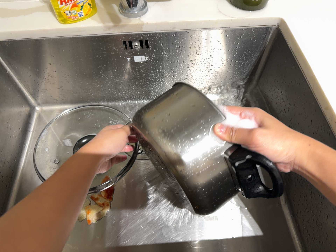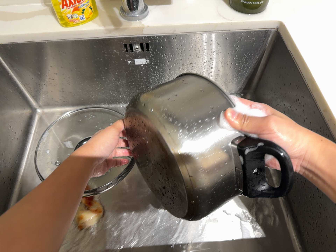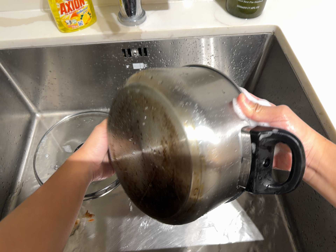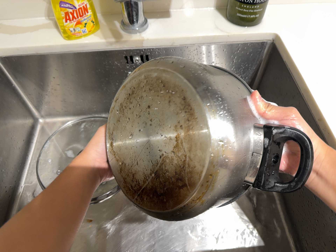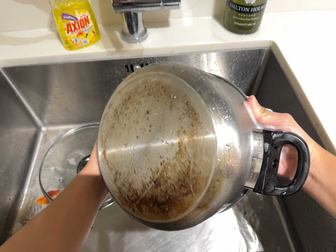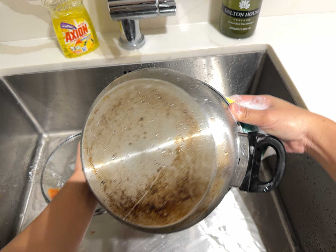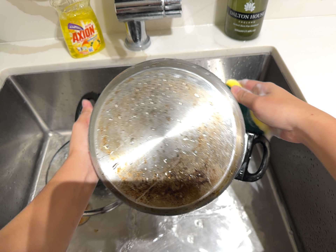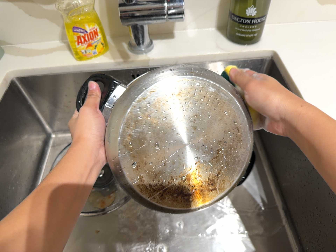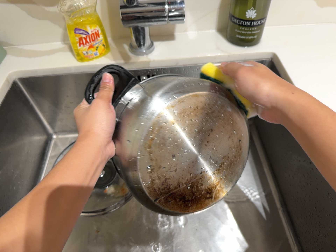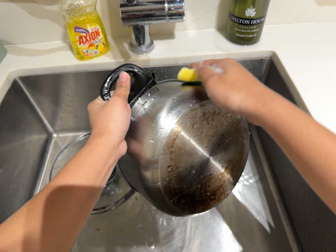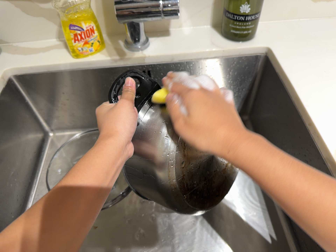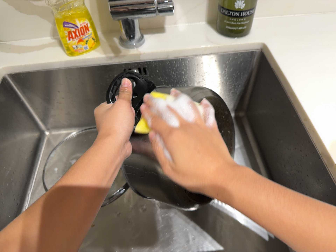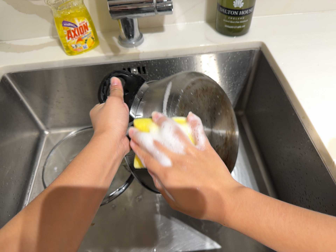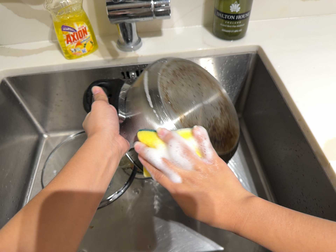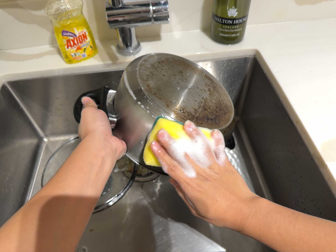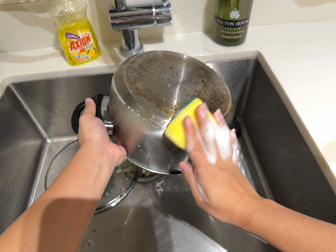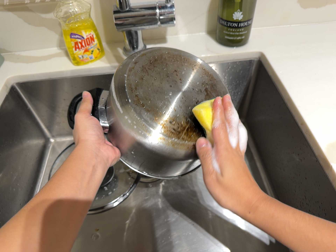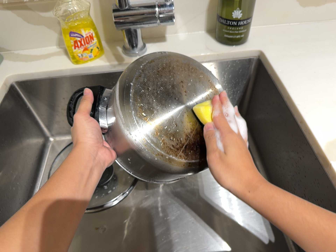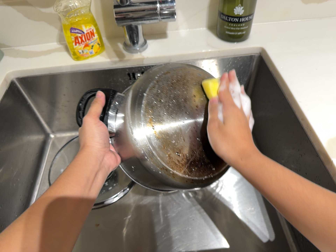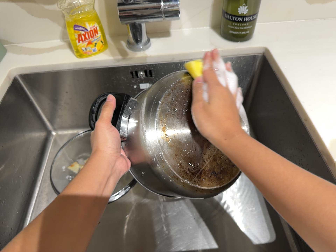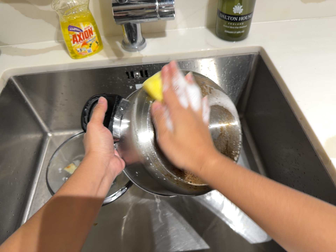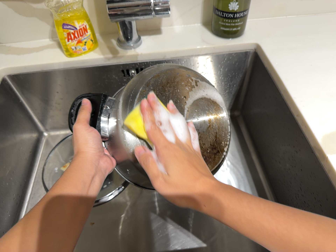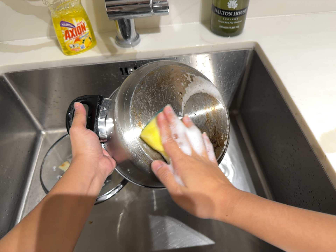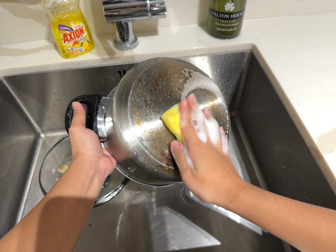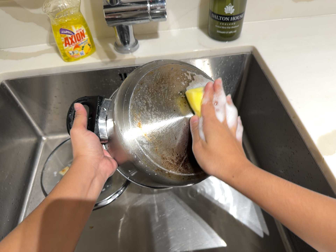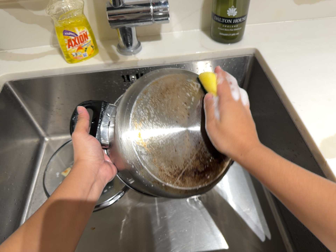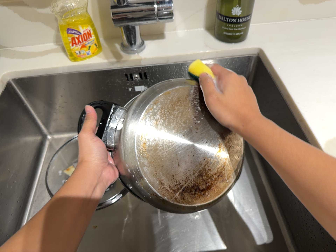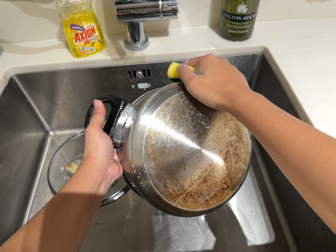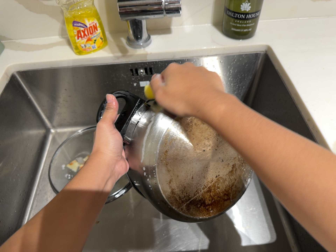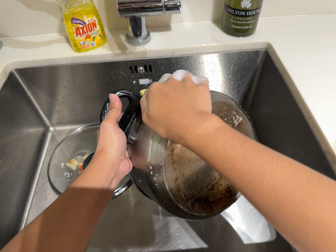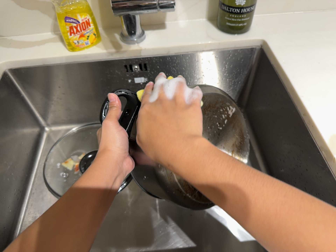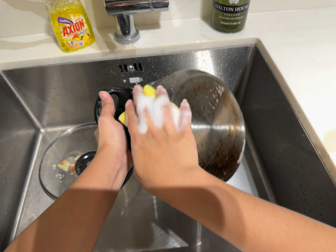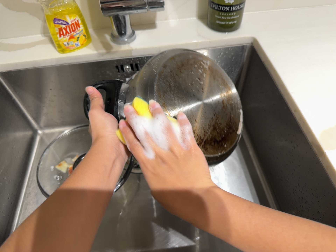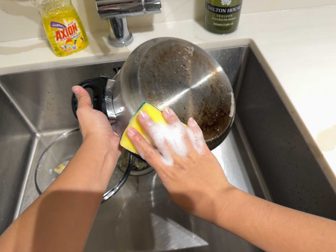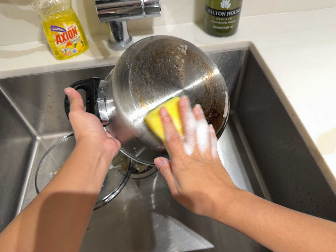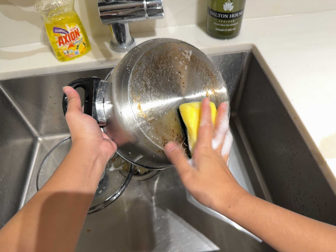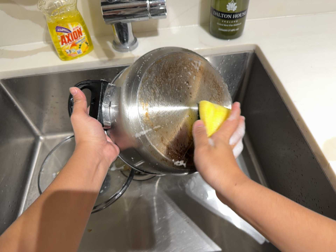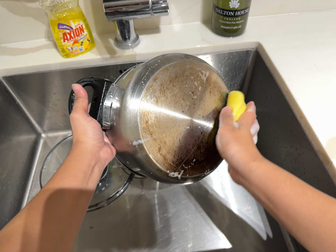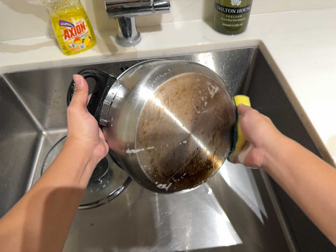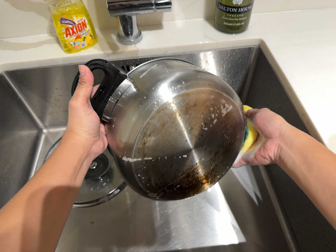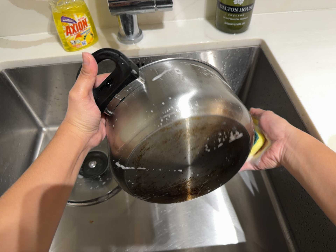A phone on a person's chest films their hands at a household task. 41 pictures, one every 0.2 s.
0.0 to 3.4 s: The camera travels backward, about 7 cm, so what stands in front gets smaller. Its aim tips toward the top of its view by about 10 degrees, and the scene shifts downward.
3.4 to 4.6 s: The camera keeps its place and its aim.
4.6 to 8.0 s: The camera shifts only a little, or ends up much as it began.
The film runs forward here.
